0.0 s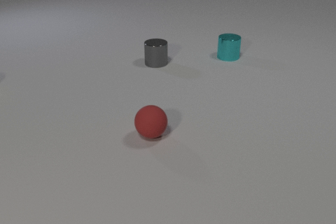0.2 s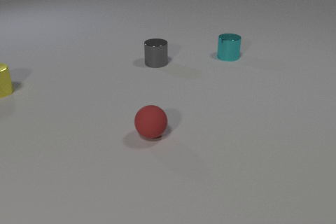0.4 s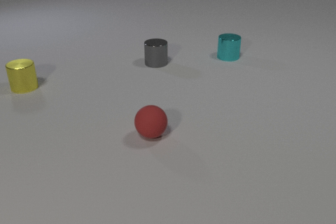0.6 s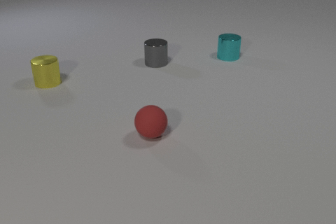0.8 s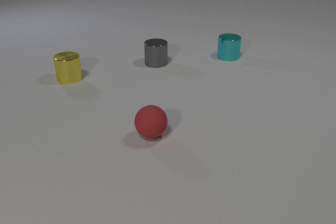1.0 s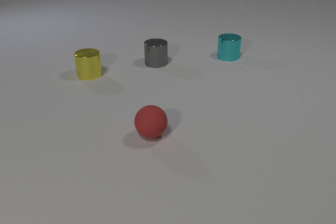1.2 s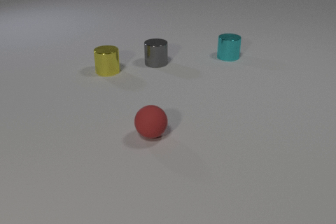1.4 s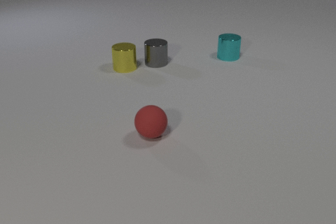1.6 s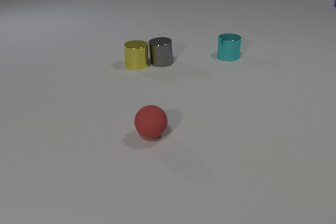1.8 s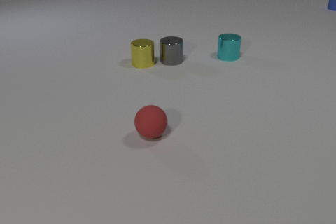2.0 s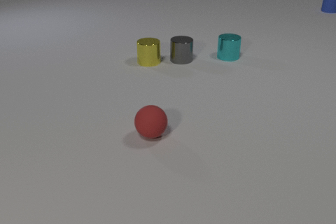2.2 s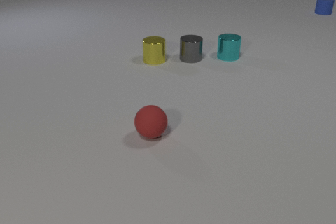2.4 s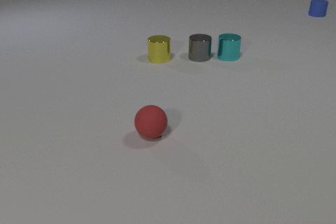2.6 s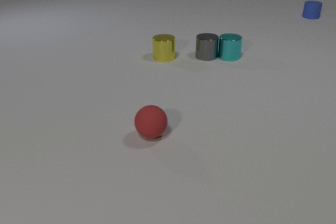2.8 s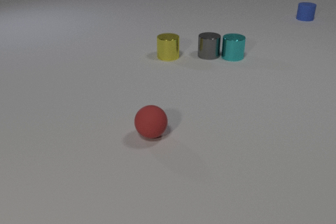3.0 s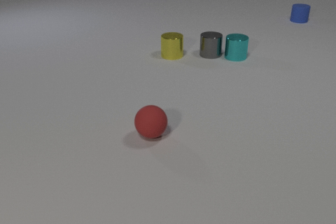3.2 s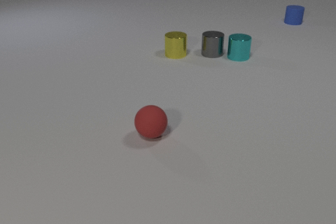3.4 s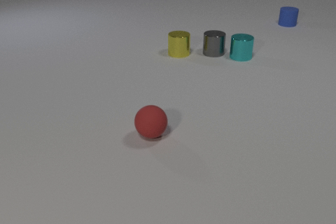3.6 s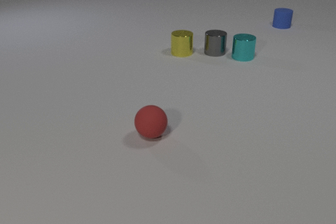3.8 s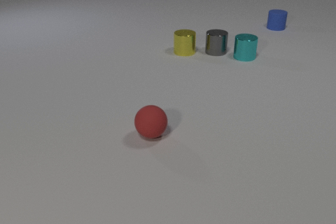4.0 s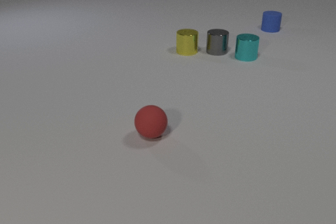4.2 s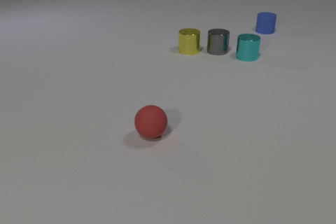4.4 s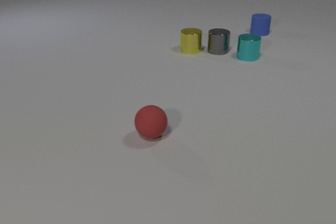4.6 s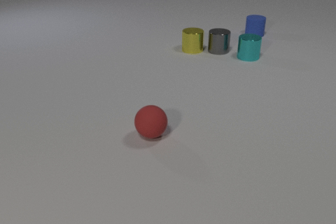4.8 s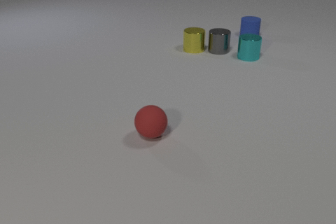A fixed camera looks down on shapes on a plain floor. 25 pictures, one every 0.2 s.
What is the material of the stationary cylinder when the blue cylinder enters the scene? metal.
How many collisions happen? 2.
How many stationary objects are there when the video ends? 3.
0.0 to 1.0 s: The yellow metal cylinder comes in at the left edge, slides to the right.
1.0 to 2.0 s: The yellow metal cylinder slides to the right and away from the camera. The gray metal cylinder slides to the right. The blue rubber cylinder comes in at the right edge, slides toward the camera and to the left. The yellow metal cylinder and the gray metal cylinder collide.
2.0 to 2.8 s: The yellow metal cylinder slides to the right and away from the camera. The gray metal cylinder slides to the right and away from the camera. The blue rubber cylinder slides toward the camera and to the left. The gray metal cylinder and the cyan metal cylinder collide.
2.8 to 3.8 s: The yellow metal cylinder slides to the right and away from the camera. The gray metal cylinder slides away from the camera and to the right. The blue rubber cylinder slides toward the camera and to the left. The cyan metal cylinder slides to the right.
3.8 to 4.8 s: The yellow metal cylinder slides to the right and away from the camera. The blue rubber cylinder slides toward the camera and to the left.
